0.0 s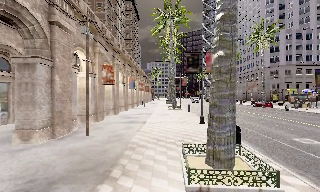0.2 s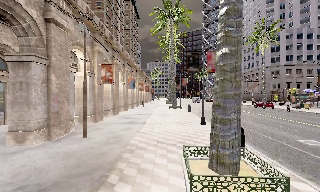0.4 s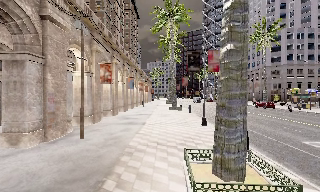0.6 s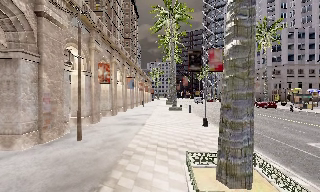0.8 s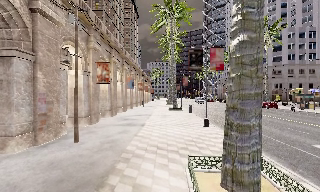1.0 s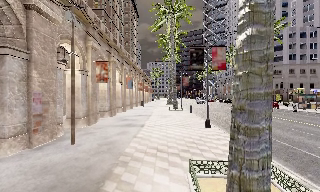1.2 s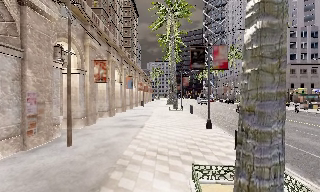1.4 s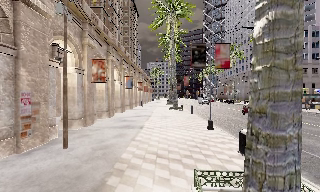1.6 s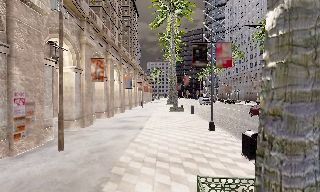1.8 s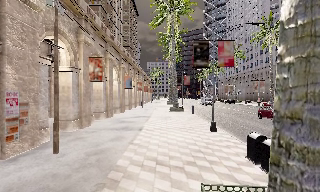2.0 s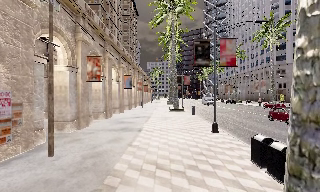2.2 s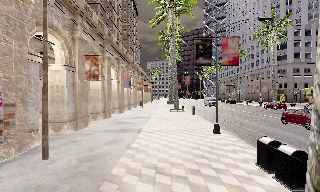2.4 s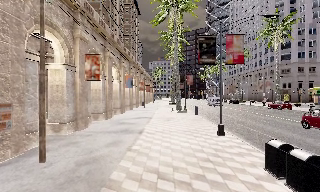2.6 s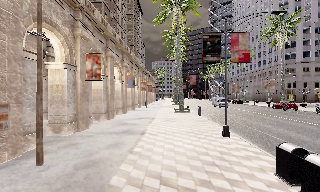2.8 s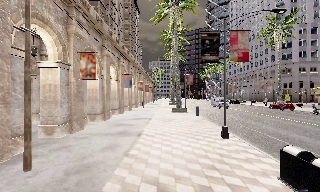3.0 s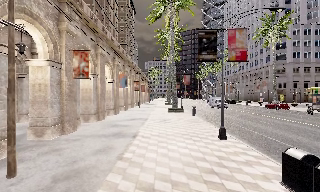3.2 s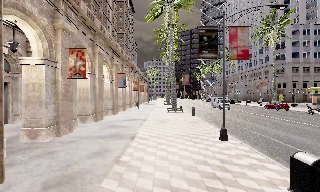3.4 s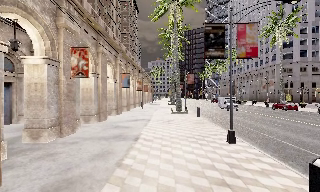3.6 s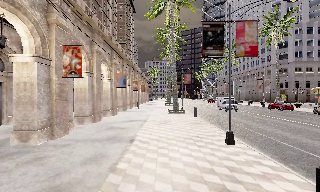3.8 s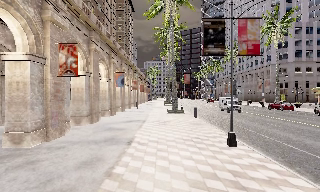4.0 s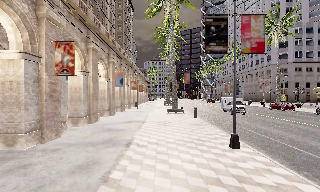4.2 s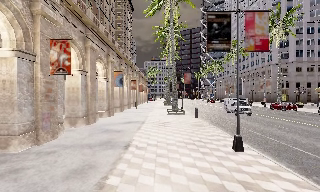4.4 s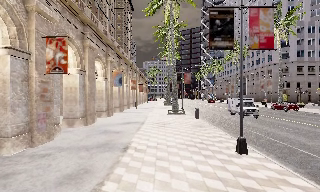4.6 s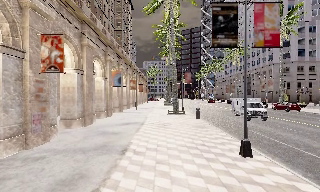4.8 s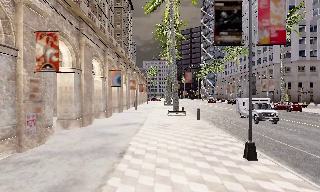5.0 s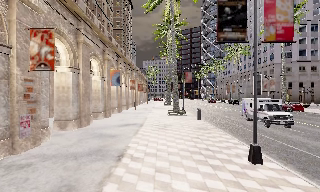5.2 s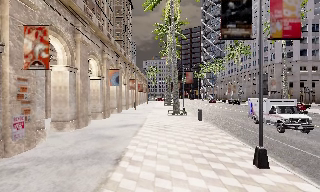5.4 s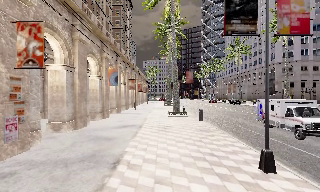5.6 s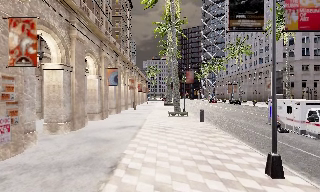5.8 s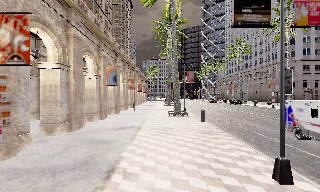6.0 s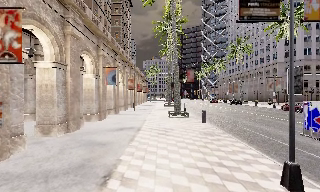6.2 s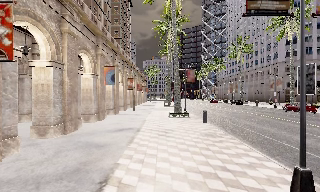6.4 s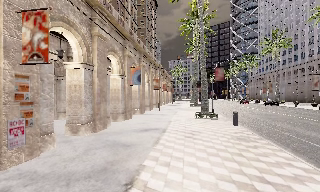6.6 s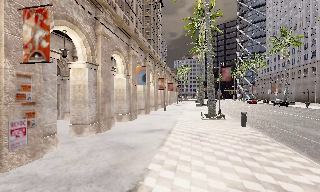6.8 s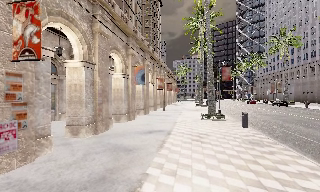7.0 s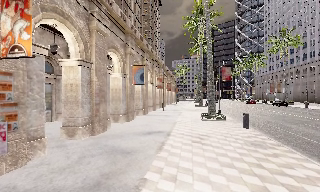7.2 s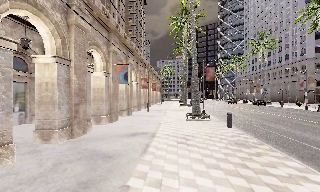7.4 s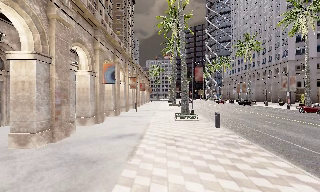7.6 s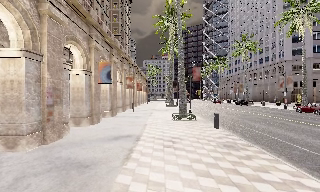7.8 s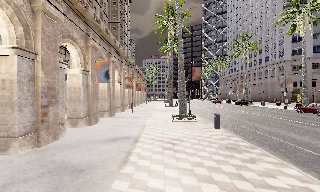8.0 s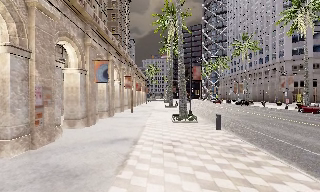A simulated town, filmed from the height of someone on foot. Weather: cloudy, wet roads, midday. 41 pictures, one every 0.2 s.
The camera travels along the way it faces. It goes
forward.
0.0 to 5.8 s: The camera travels forward, about 10 m, so what stands in front looms larger.
5.8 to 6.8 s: The camera swings to its left by about 10 degrees, and the scene slides to the right. It travels forward, about 1.5 m, so what stands in front looms larger.
6.8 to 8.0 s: The scene slides to the left, as the camera pans about 10 degrees to its right. It travels forward, about 2 m, so what stands in front looms larger.
The film runs forward here.
